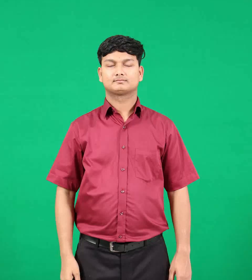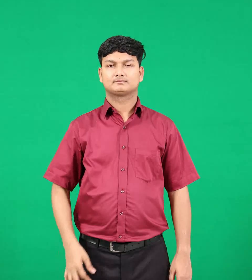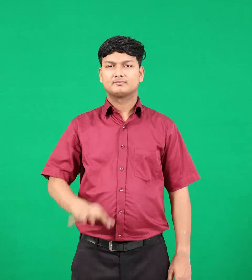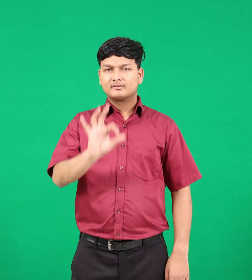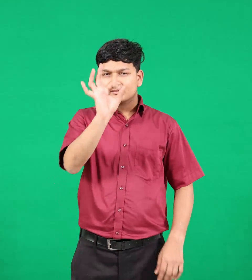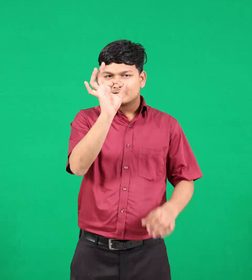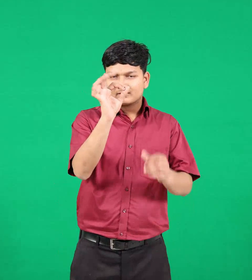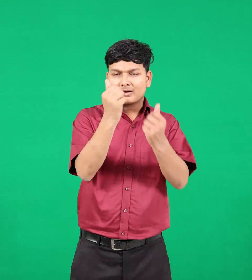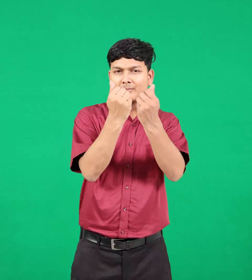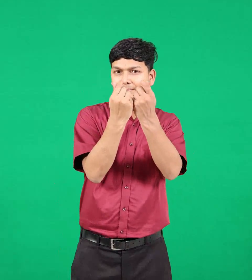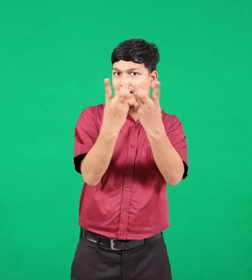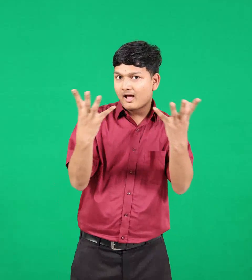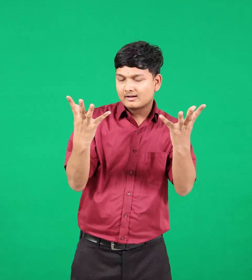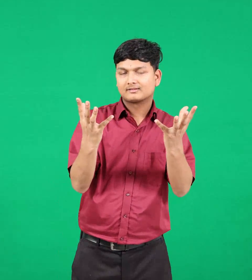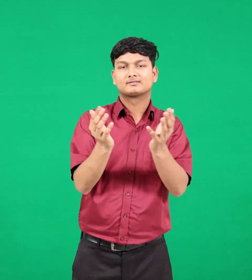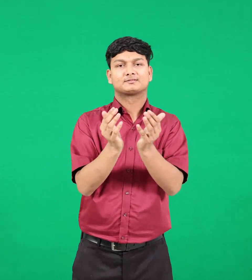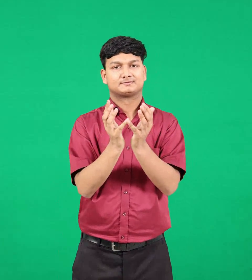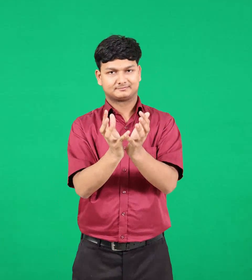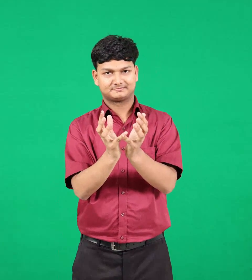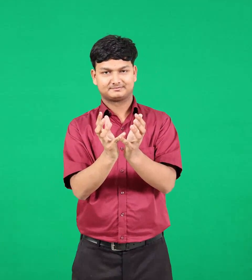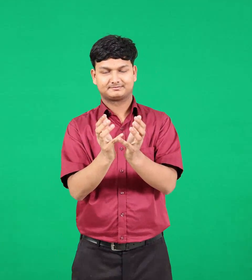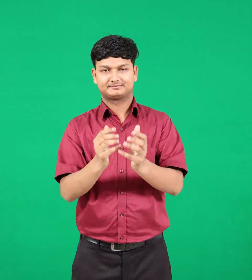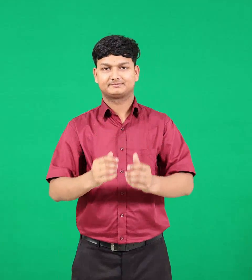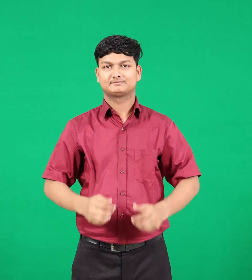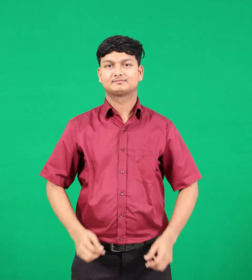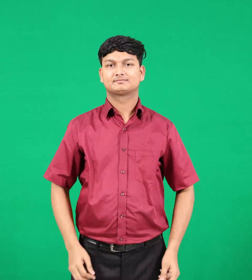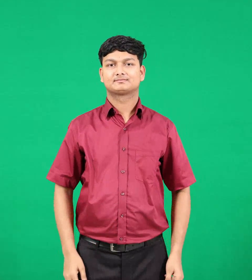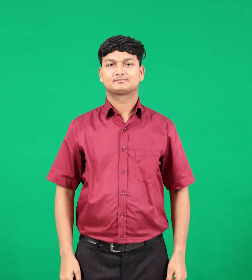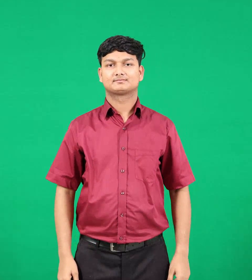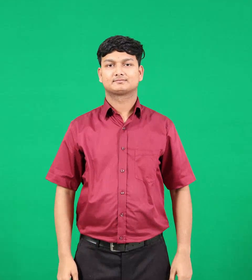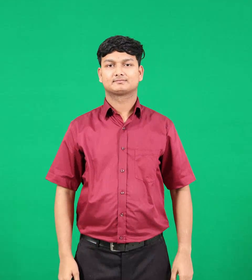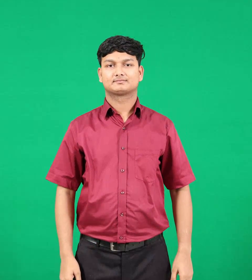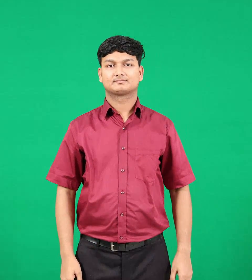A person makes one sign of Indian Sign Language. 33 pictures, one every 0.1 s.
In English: coins
